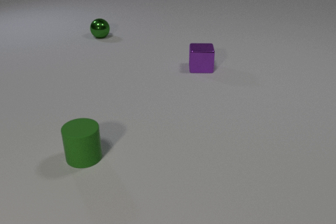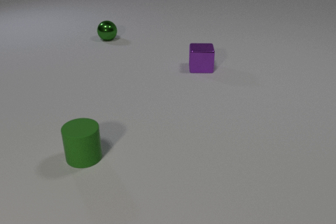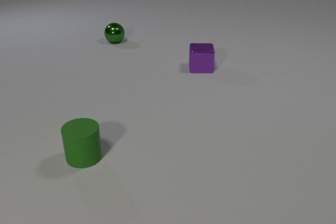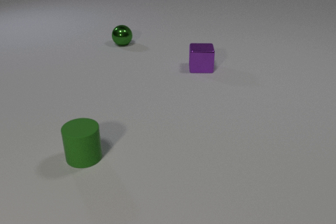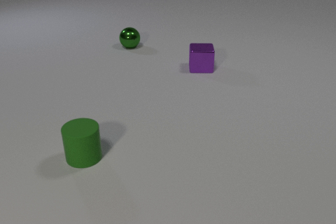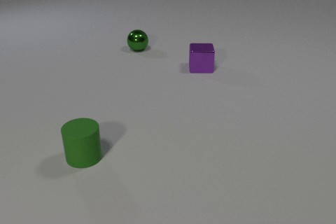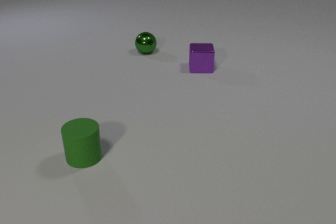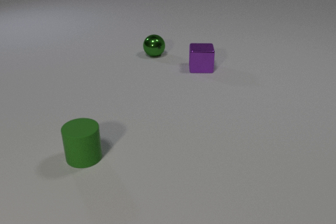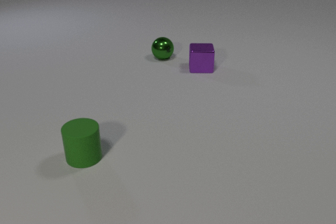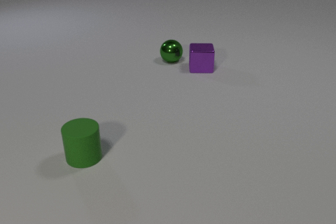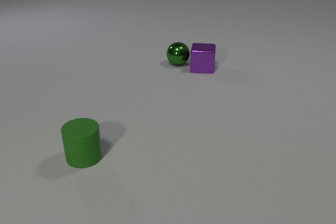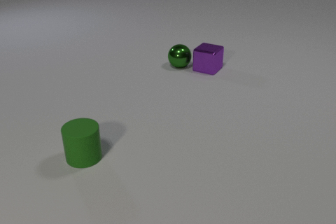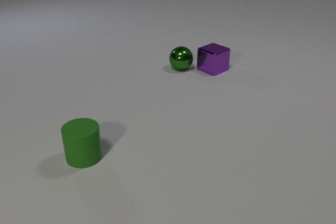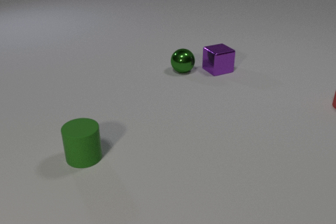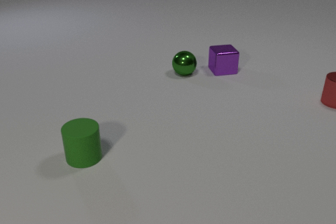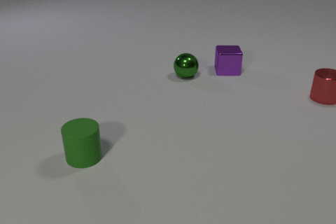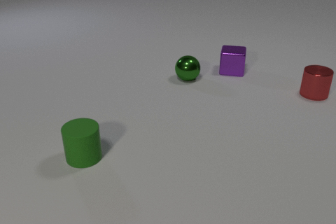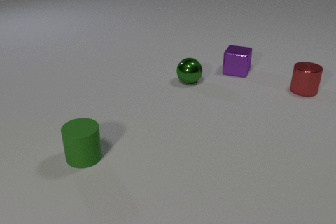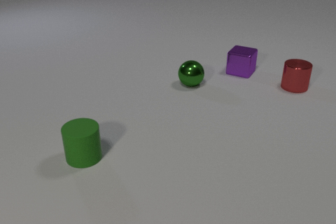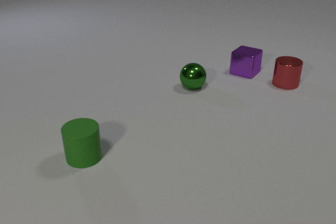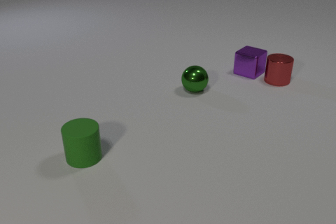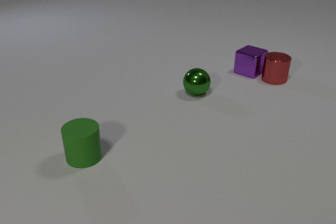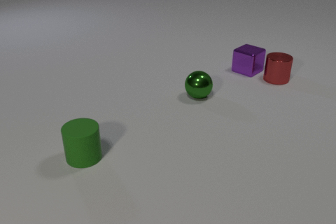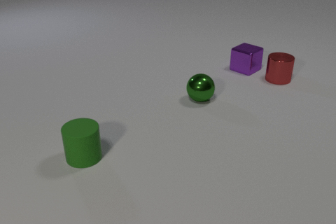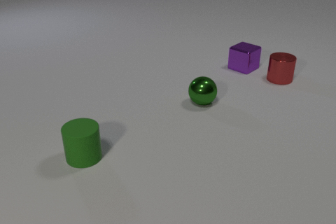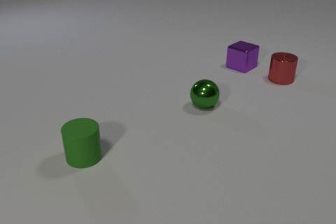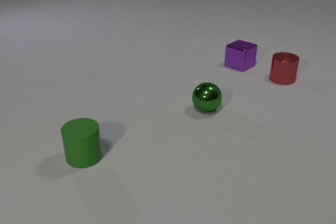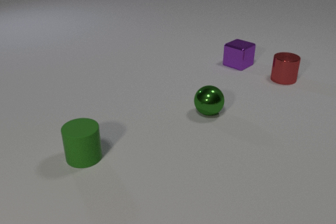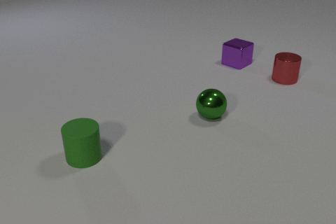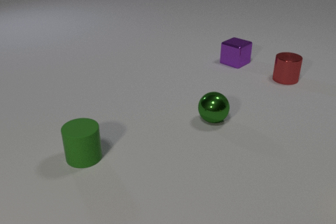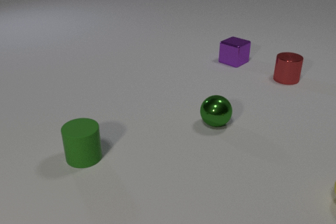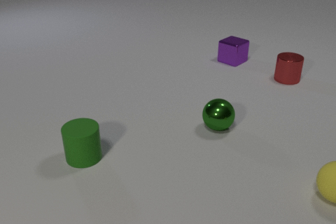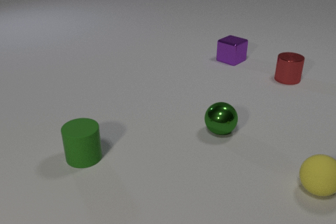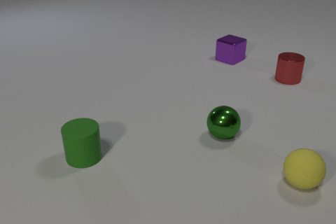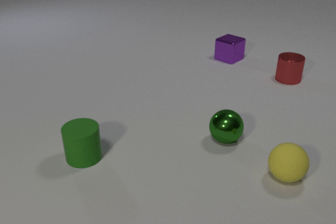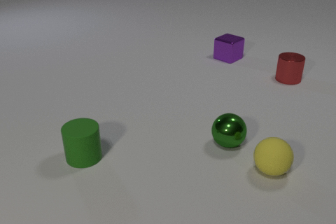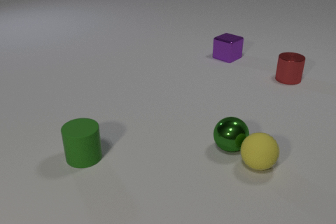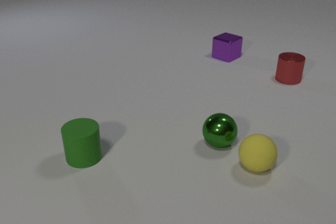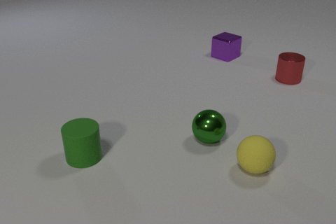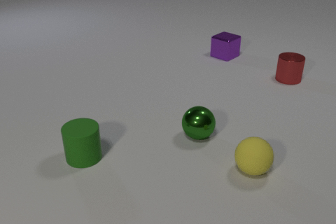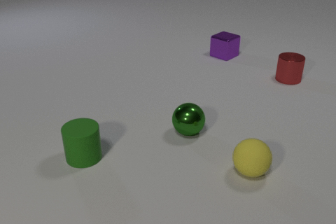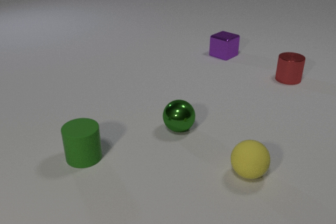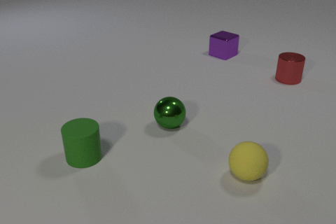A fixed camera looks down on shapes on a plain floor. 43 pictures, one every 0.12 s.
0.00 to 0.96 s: The green metal sphere rolls toward the camera and to the right.
0.96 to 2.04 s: The green metal sphere rolls toward the camera and to the right. The purple metal cube slides to the right, spins clockwise seen from above by about 105 degrees, its near face sliding to the left. The red metal cylinder comes in at the right edge, slides to the left and away from the camera. The green metal sphere and the purple metal cube collide.
2.04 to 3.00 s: The green metal sphere rolls toward the camera. The purple metal cube slides away from the camera, spins clockwise seen from above by about 15 degrees, its near face sliding to the left. The red metal cylinder slides to the left and away from the camera. The purple metal cube and the red metal cylinder collide.
3.00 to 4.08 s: The green metal sphere rolls toward the camera. The purple metal cube slides away from the camera and to the left. The yellow rubber sphere comes in at the right edge, rolls to the left. The red metal cylinder slides to the right.
4.08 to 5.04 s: The green metal sphere rolls to the left. The purple metal cube slides away from the camera and to the left. The yellow rubber sphere rolls to the left. The green metal sphere and the yellow rubber sphere collide.
What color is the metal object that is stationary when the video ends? red.
What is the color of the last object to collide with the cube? red.
Are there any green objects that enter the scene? no.
